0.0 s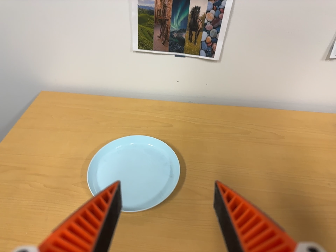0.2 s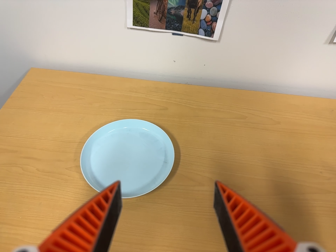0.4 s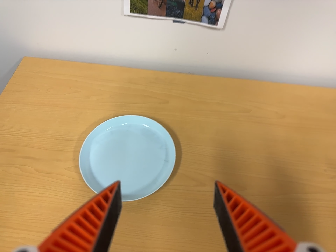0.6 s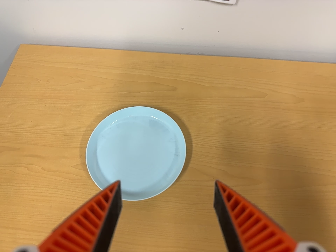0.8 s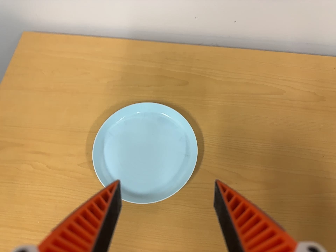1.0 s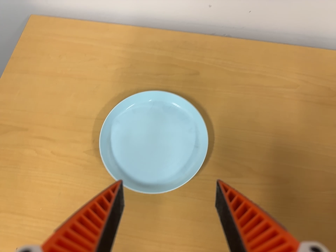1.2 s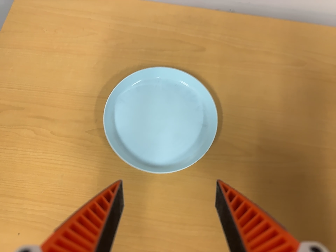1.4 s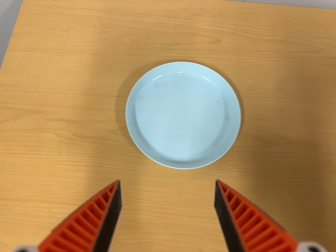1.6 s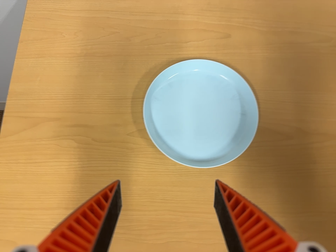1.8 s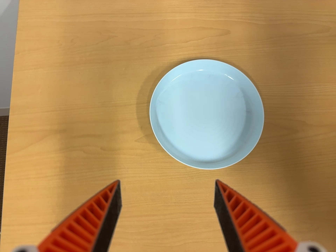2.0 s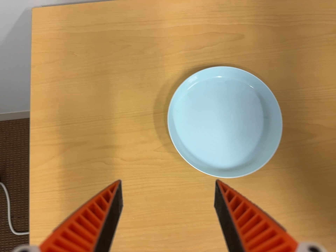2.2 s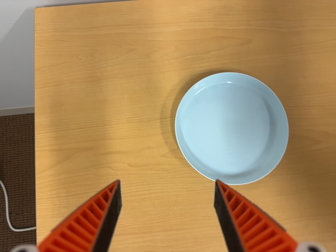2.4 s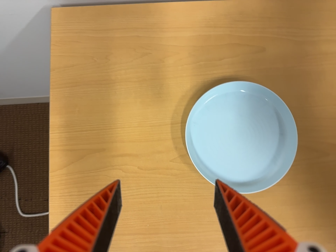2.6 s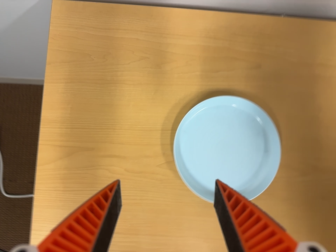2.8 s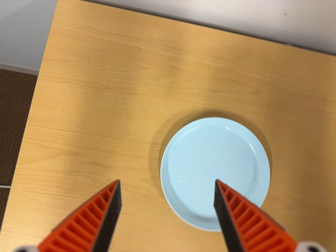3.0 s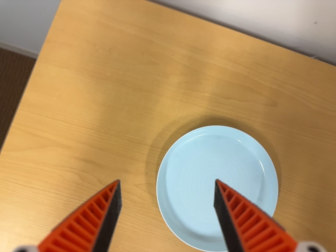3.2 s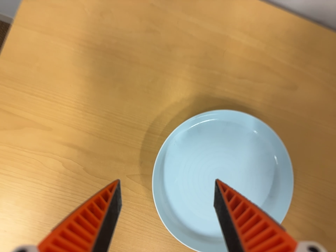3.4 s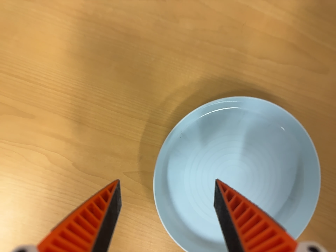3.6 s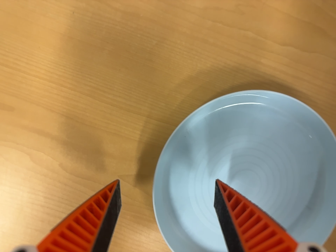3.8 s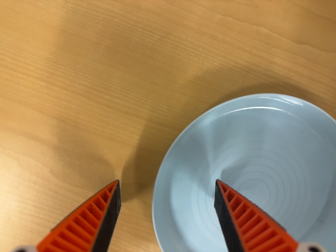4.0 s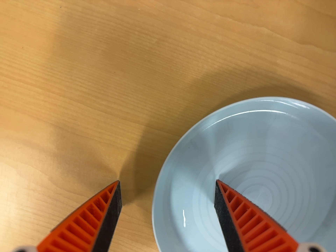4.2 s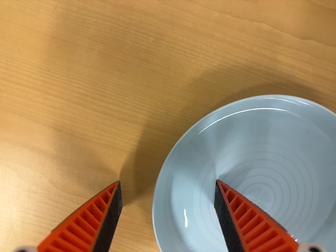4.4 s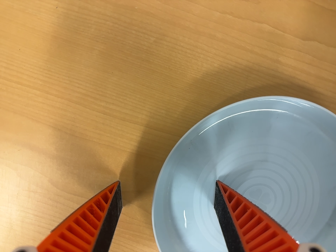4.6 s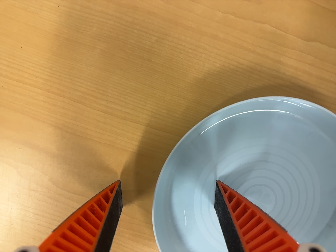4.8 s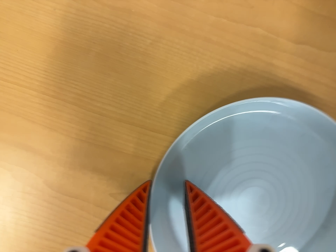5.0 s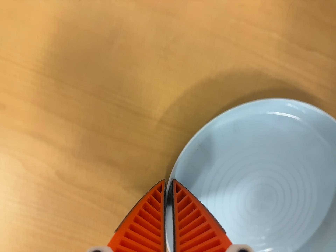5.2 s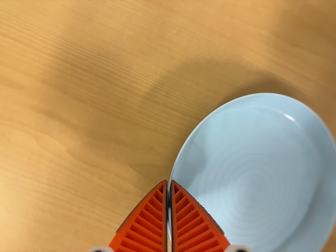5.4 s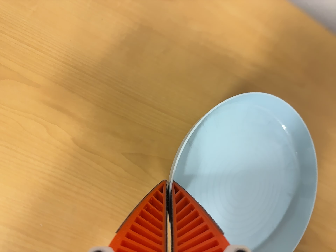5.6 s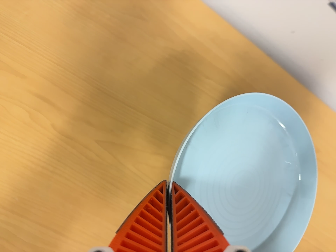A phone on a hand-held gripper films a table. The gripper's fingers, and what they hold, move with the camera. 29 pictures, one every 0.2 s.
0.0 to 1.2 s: The camera travels forward, toward the top of its view and to its left, about 18 cm, so what stands in front looms larger. Its aim tips toward the bottom of its view by about 25 degrees.
1.2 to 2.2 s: The camera travels to its left and toward the top of its view, about 16 cm, so close, fixed things drift to the right. Its aim tips toward the bottom of its view by about 10 degrees. It rolls about its line of sight by about 15 degrees, and the scene rotates counterclockwise.
2.2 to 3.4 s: The camera travels forward and toward the top of its view, about 16 cm, so what stands in front looms larger. Its aim tips toward the bottom of its view by about 10 degrees. It rolls about its line of sight by about 25 degrees, and the scene rotates clockwise.
3.4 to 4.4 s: The camera travels forward, about 8 cm, so what stands in front looms larger.
4.4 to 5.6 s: The scene slides to the left, as the camera pans about 20 degrees to its right. It travels backward and toward the bottom of its view, about 18 cm, so what stands in front gets smaller. Its aim tips toward the top of its view by about 20 degrees.
The film runs forward here.
